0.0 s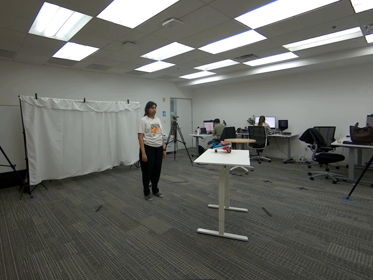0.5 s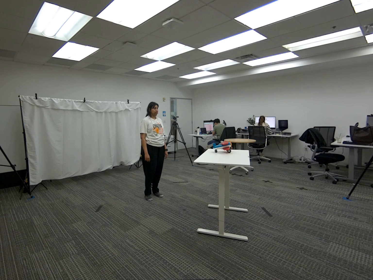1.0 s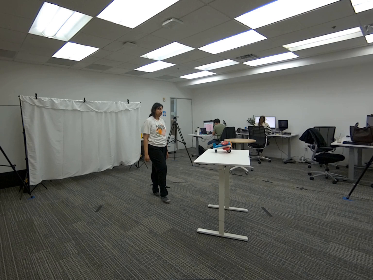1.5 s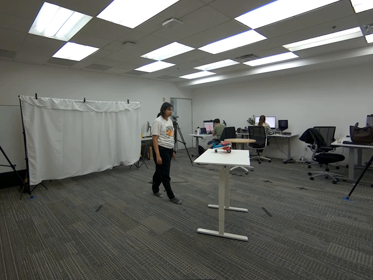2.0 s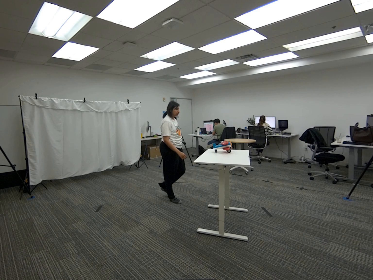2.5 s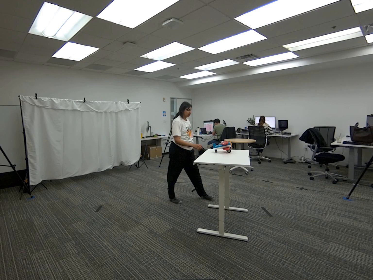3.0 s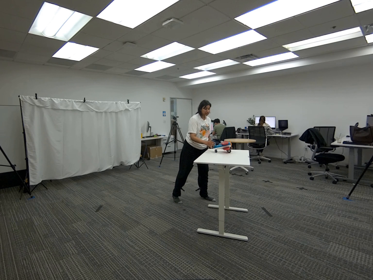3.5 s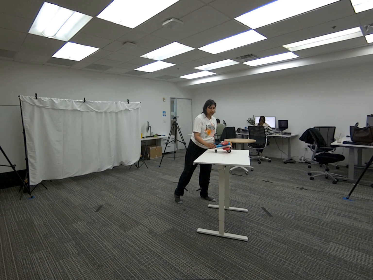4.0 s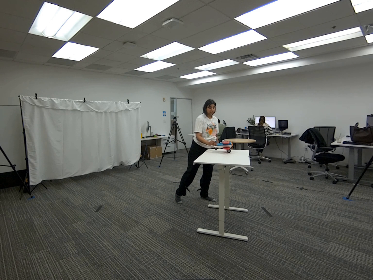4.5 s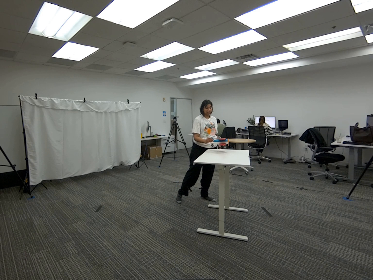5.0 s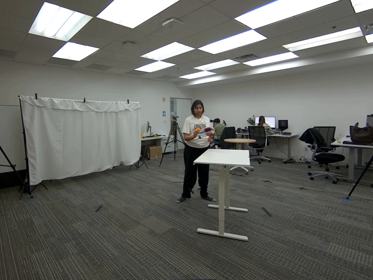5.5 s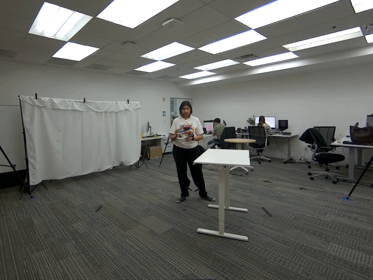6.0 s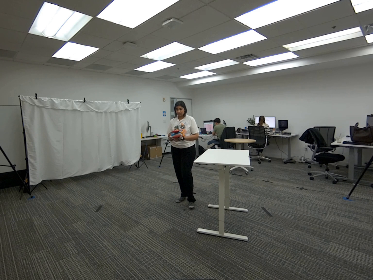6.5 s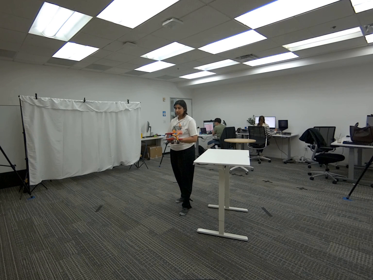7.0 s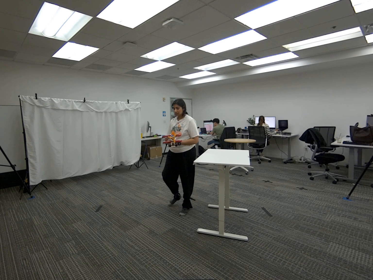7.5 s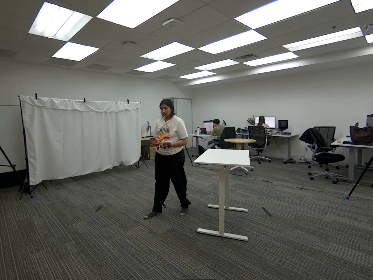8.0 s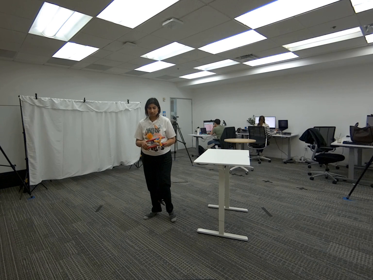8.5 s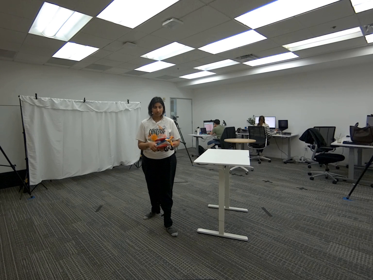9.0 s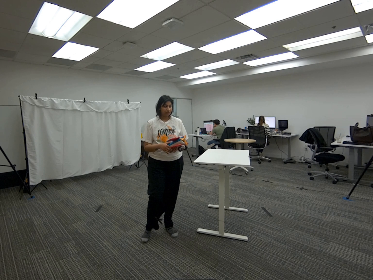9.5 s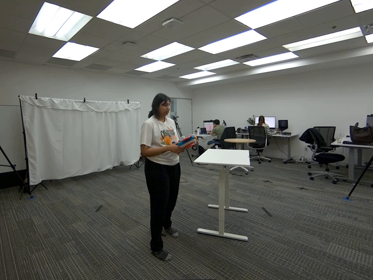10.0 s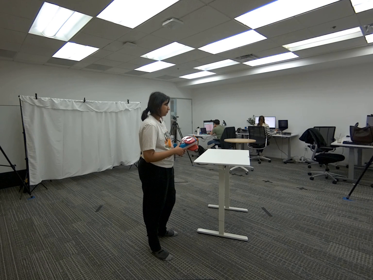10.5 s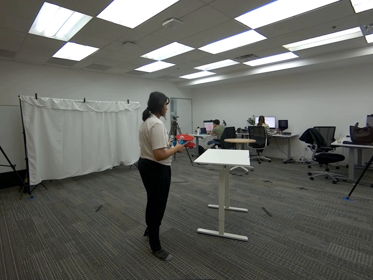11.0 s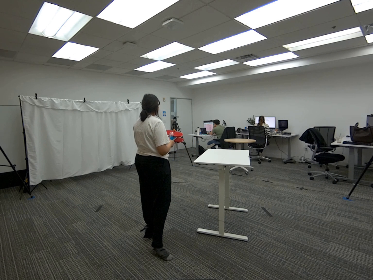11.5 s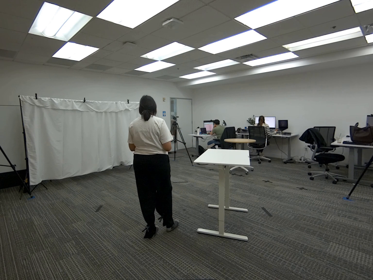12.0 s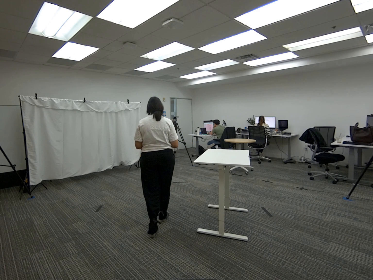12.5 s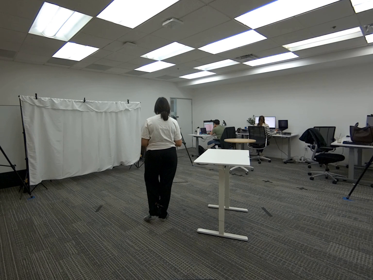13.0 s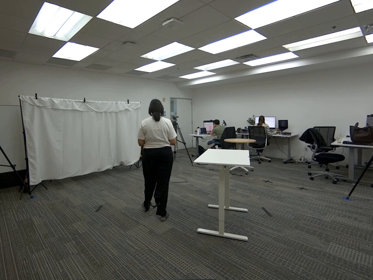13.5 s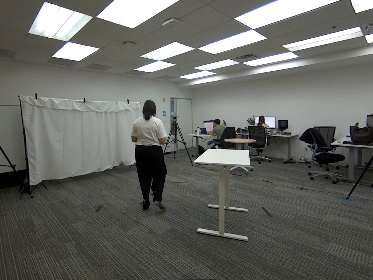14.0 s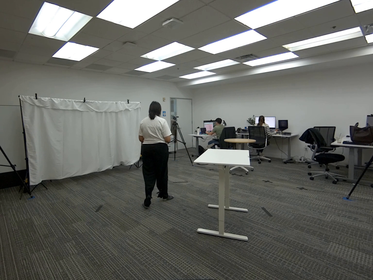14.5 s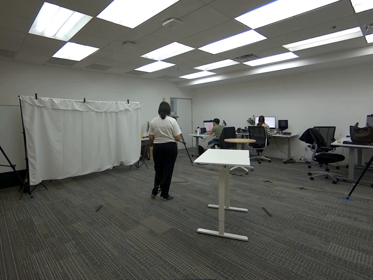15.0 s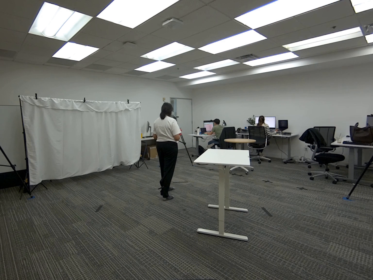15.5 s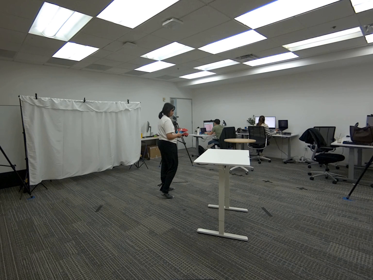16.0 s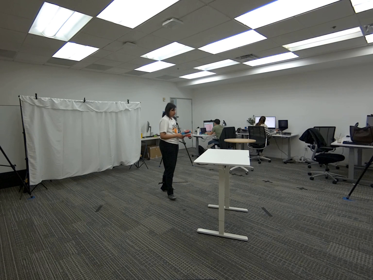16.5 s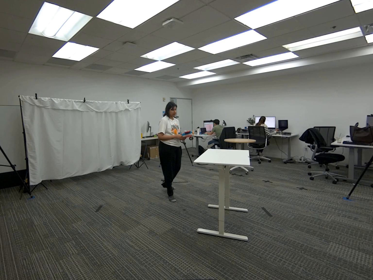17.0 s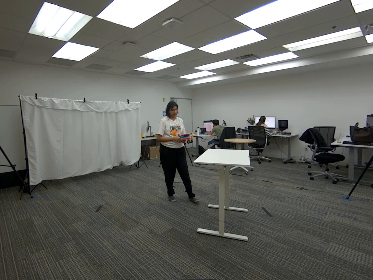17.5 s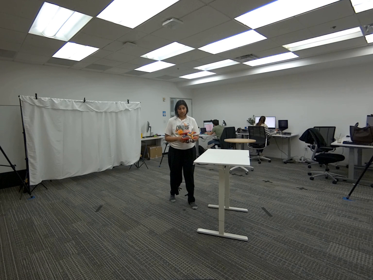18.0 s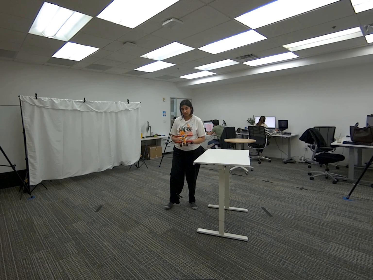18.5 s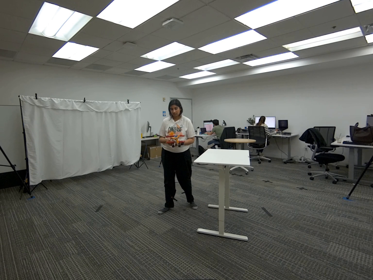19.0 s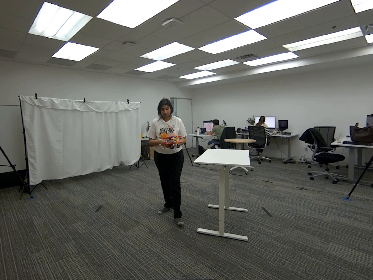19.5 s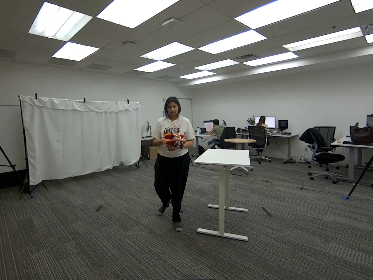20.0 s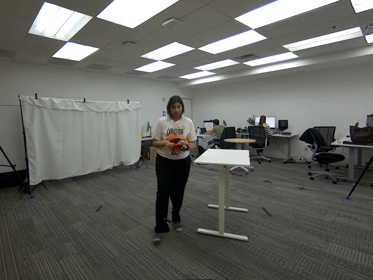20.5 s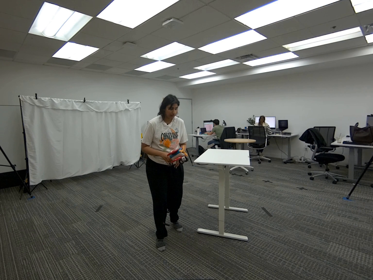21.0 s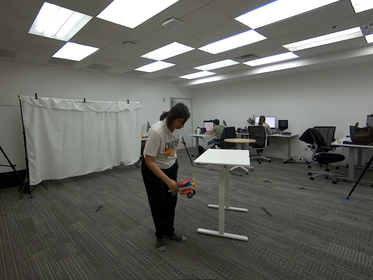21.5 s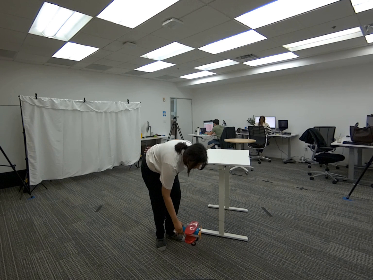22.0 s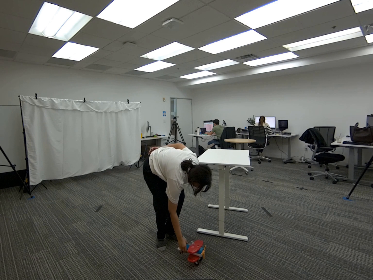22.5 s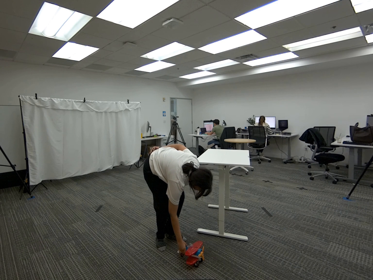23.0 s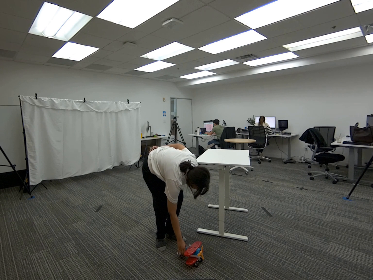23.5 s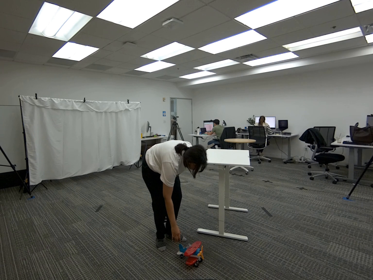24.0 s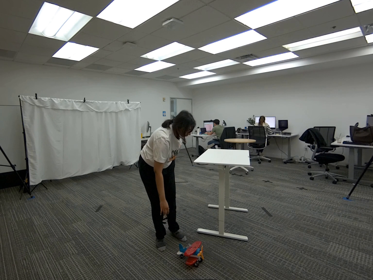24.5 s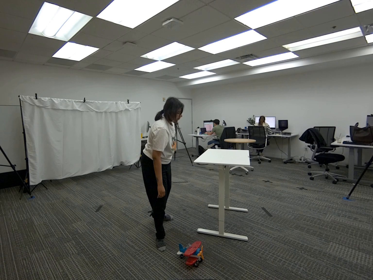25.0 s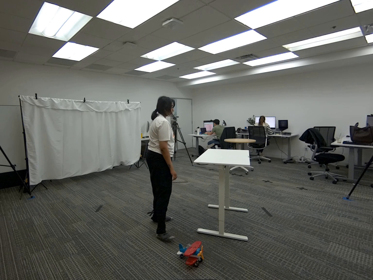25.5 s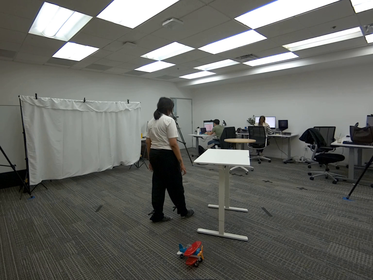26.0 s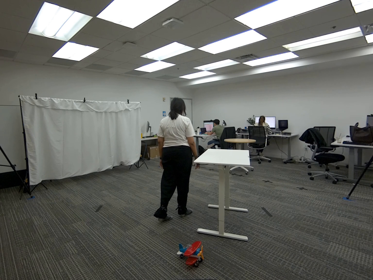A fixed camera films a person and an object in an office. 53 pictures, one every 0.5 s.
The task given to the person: Walk to the toy airplane on the white desk, pick it up with your right hand, hold it in the air, walk around and place the airplane on the ground.
